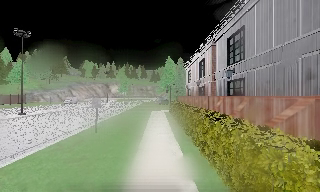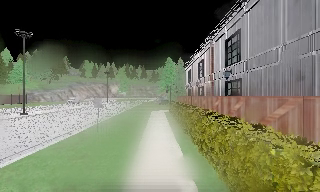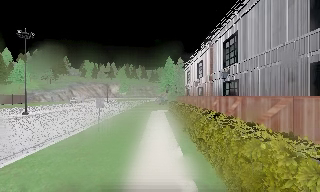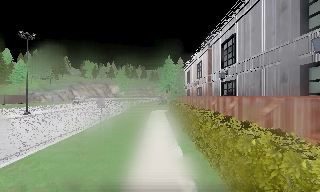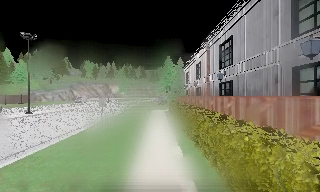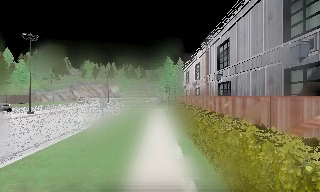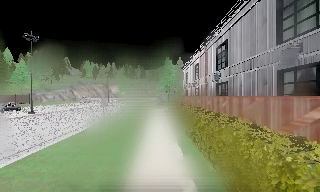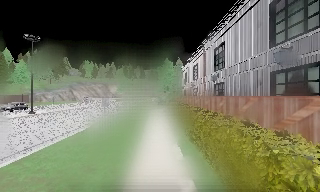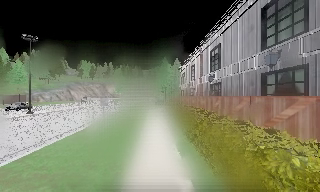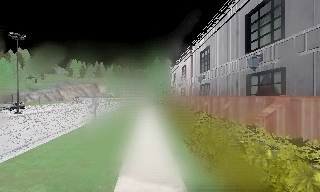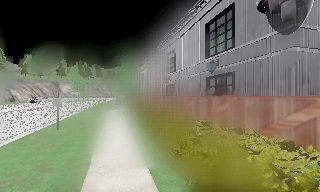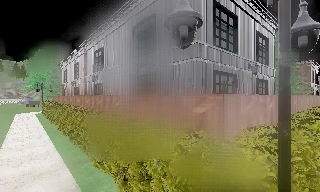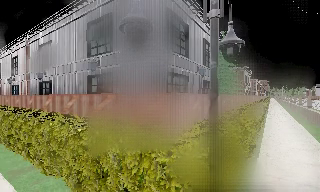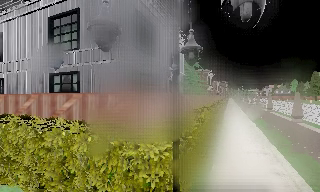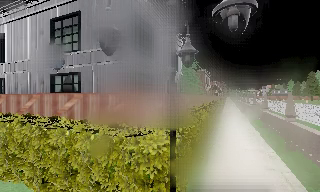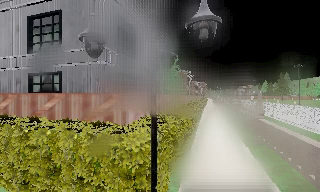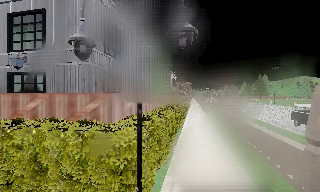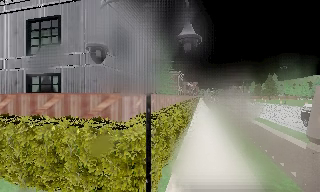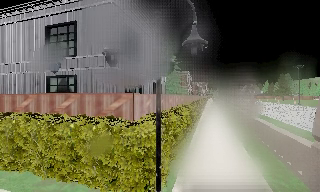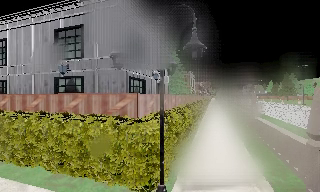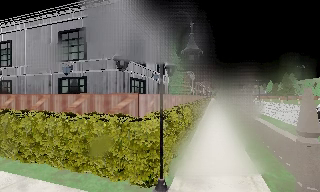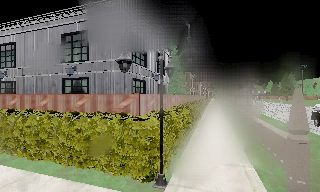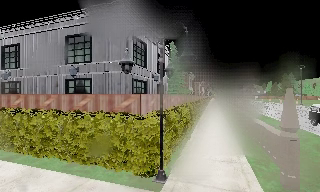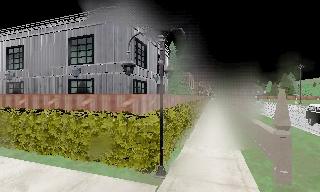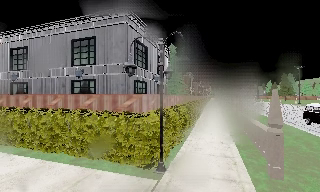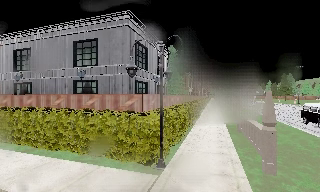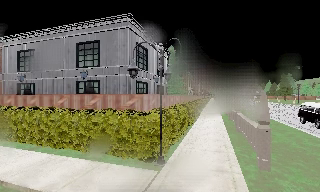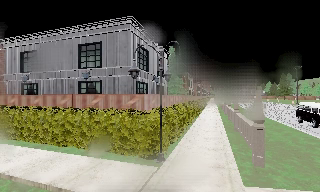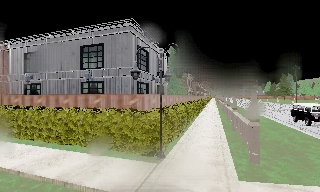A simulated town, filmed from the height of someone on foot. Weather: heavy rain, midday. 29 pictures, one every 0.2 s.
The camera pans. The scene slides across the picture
to the left.
The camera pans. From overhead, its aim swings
clockwise.
0.0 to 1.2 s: The camera travels backward, about 1.5 m, so what stands in front gets smaller.
1.2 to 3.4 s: The scene slides to the left, as the camera pans about 75 degrees to its right. It travels backward, about 3 m.
3.4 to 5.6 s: The camera travels backward, about 3 m, so what stands in front gets smaller.
The film runs backward here.
